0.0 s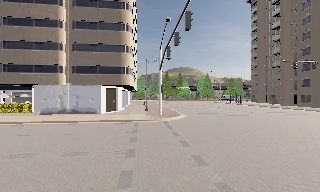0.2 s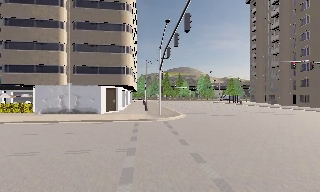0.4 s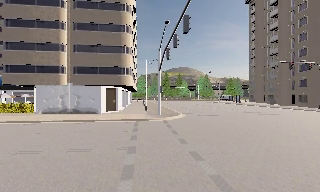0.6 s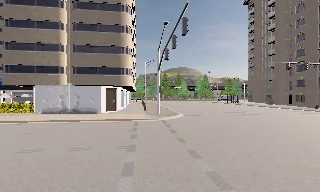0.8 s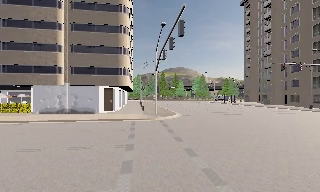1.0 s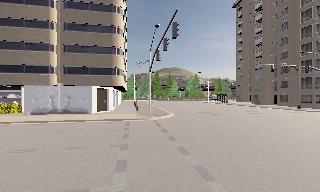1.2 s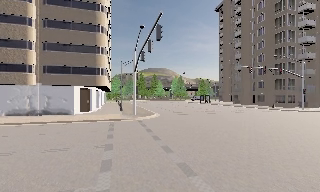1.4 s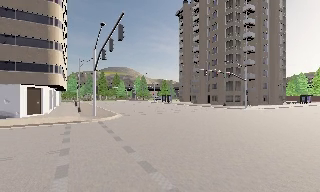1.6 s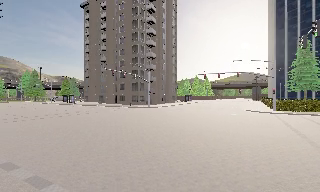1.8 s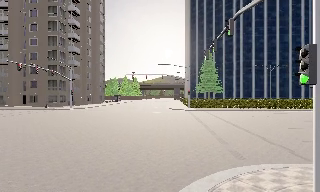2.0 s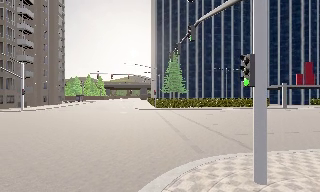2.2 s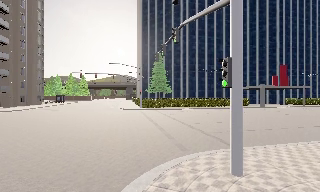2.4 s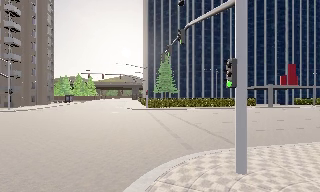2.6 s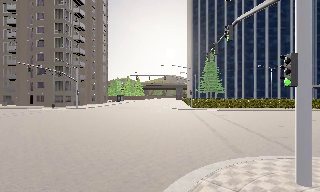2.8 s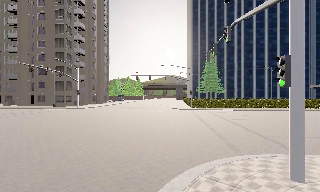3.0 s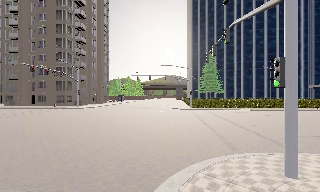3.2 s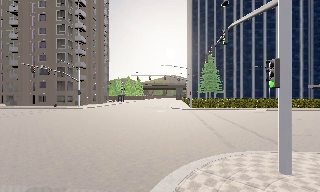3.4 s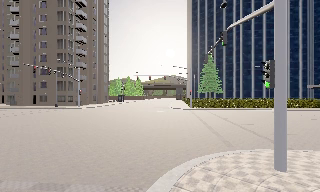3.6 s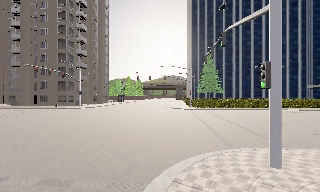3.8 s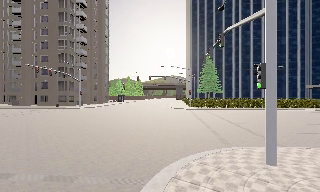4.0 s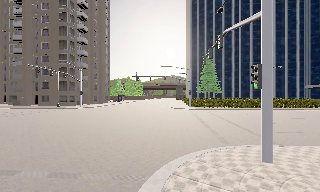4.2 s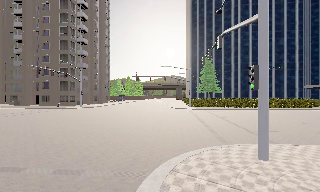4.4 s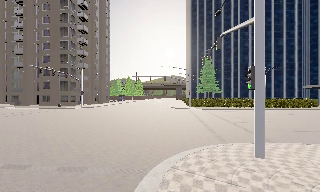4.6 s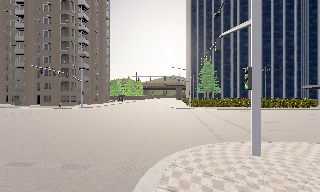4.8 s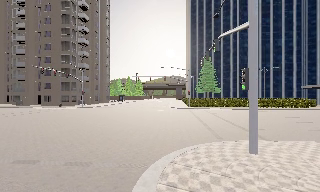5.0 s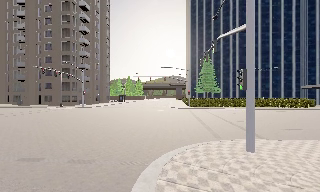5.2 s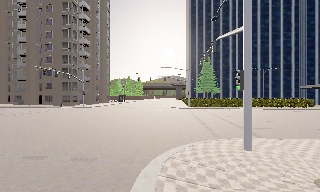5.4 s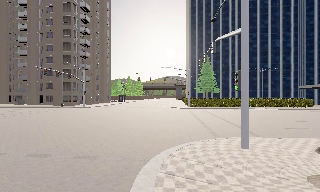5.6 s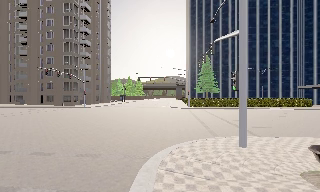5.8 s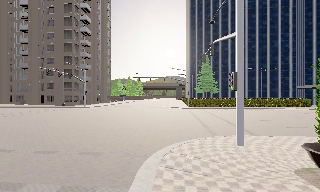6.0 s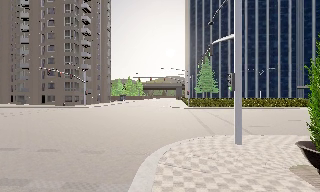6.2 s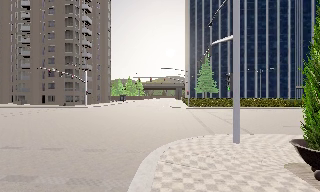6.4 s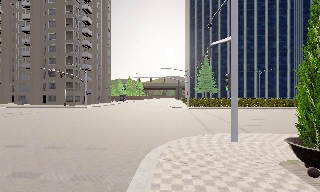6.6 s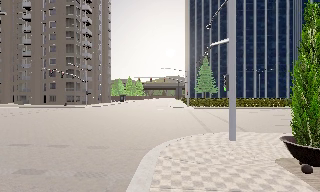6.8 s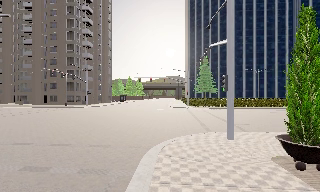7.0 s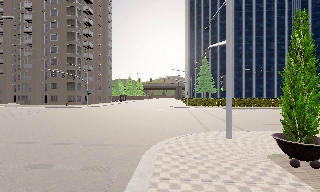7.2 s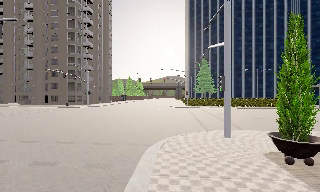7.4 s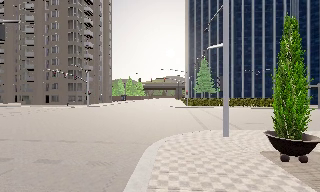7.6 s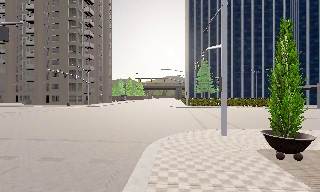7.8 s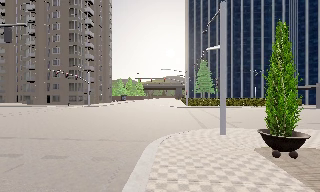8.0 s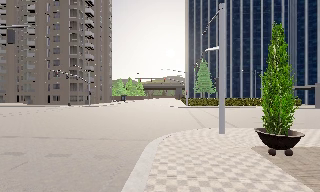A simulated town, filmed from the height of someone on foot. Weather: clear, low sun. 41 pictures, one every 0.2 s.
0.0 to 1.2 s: The camera travels backward, about 1 m, so what stands in front gets smaller.
1.2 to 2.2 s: The scene slides to the left, as the camera pans about 85 degrees to its right. It travels backward, about 1 m.
2.2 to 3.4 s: The scene slides to the right, as the camera pans about 20 degrees to its left. It travels backward, about 1 m, so what stands in front gets smaller.
3.4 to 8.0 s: The camera travels backward, about 4.5 m, so what stands in front gets smaller.
The film runs backward here.
